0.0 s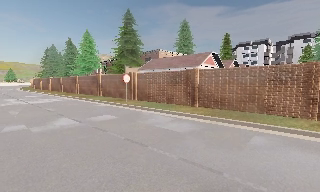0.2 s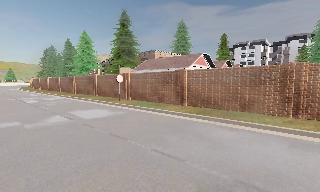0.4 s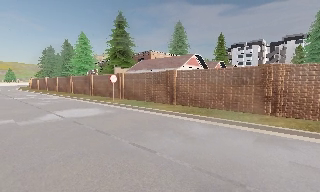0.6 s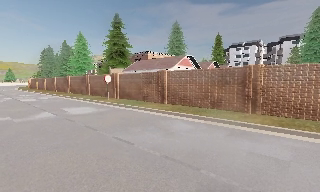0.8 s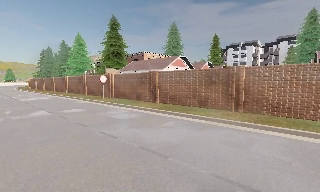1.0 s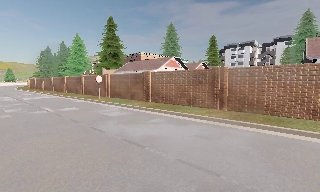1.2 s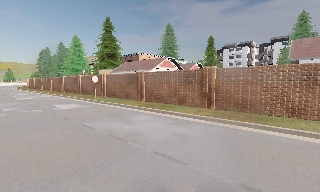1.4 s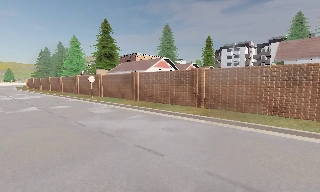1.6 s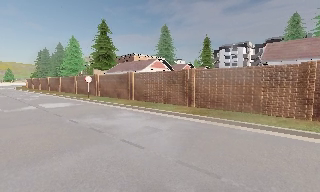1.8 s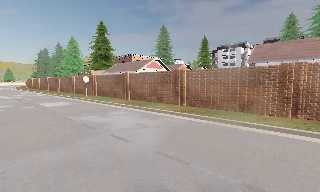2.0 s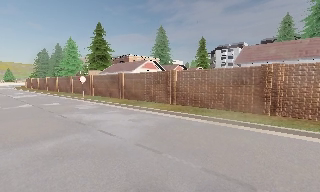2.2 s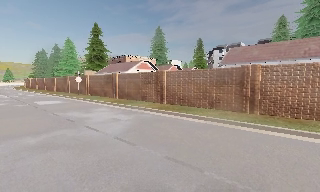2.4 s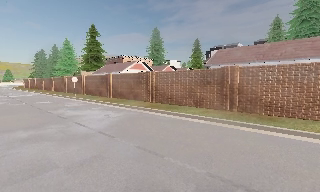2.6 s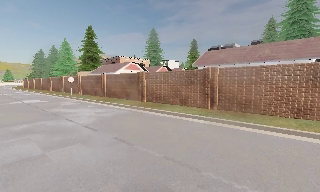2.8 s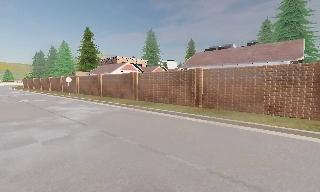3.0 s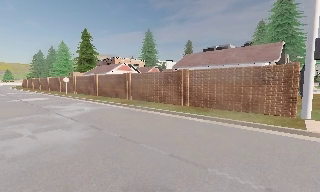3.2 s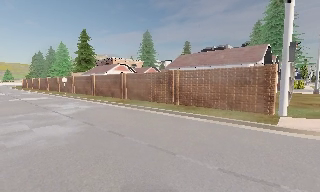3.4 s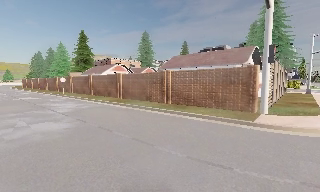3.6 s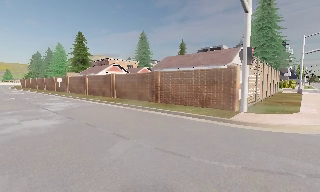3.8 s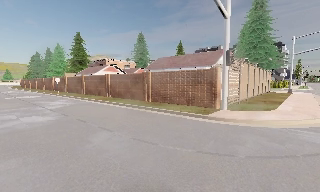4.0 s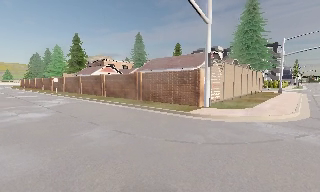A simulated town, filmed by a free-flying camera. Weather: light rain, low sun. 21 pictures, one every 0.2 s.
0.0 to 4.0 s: The camera travels to its right and backward, about 17 m, so close, fixed things drift to the left.
The film runs backward here.
